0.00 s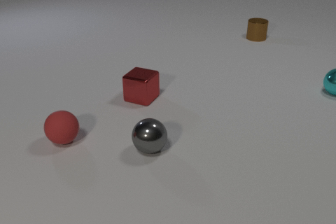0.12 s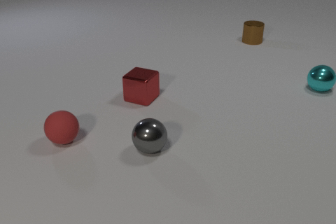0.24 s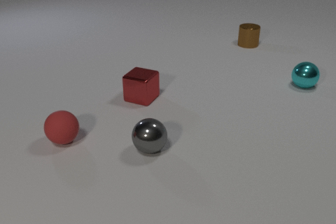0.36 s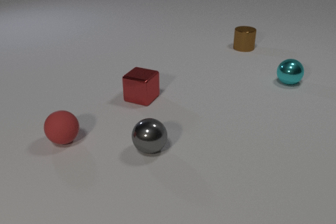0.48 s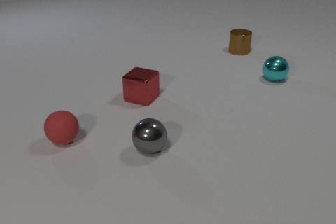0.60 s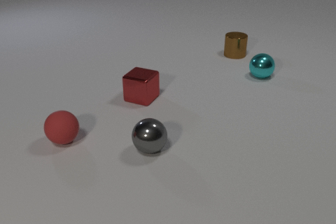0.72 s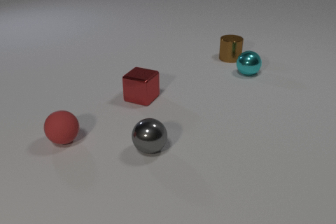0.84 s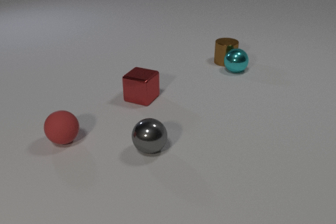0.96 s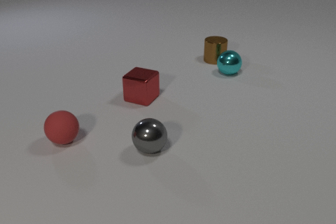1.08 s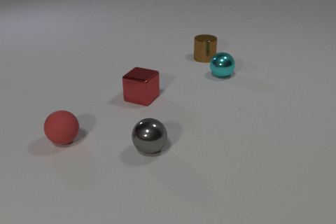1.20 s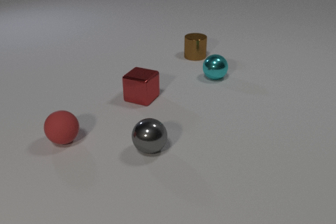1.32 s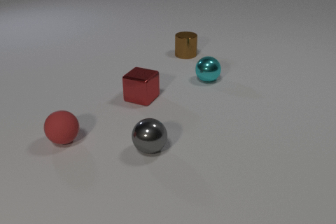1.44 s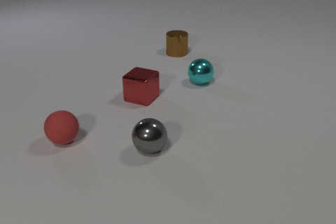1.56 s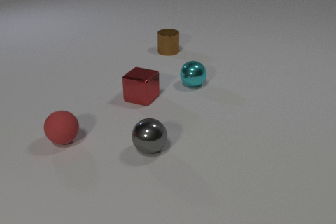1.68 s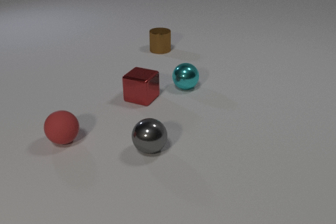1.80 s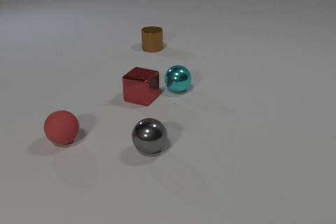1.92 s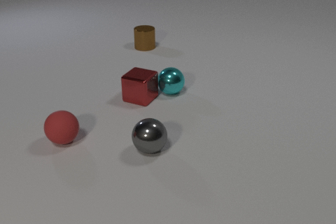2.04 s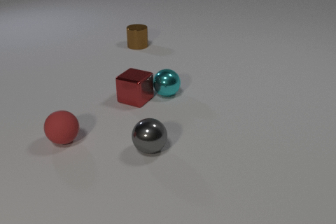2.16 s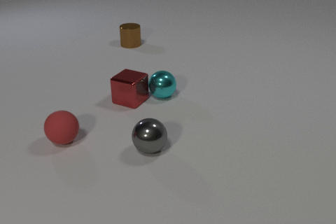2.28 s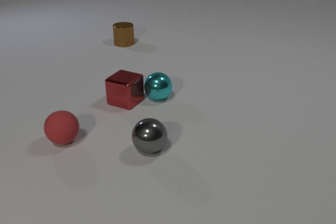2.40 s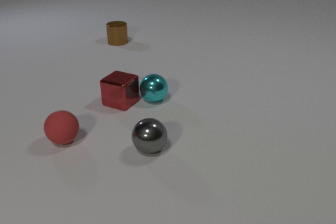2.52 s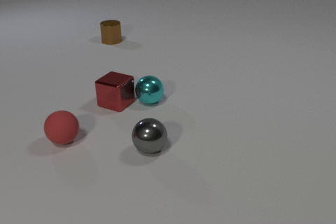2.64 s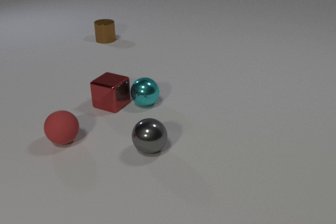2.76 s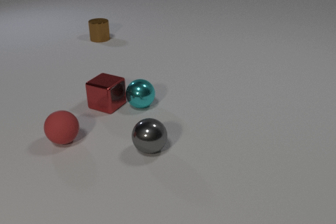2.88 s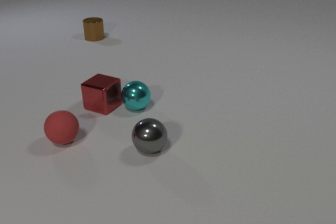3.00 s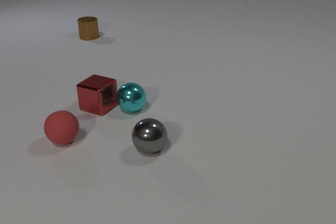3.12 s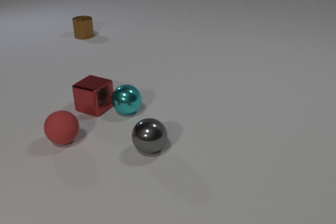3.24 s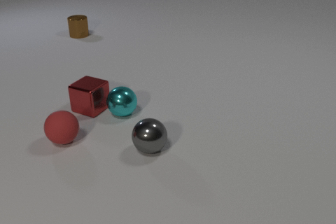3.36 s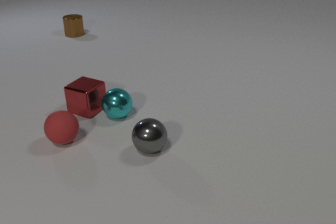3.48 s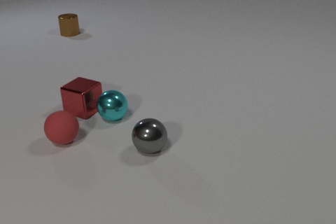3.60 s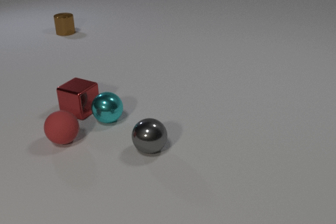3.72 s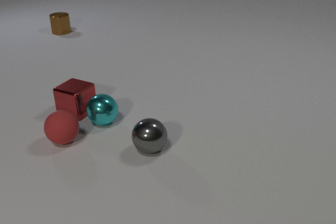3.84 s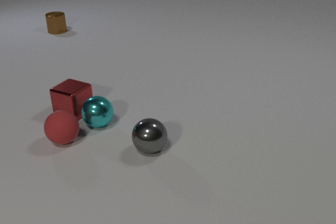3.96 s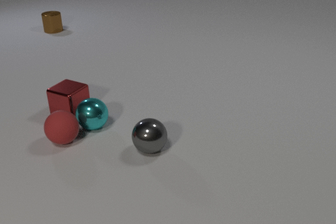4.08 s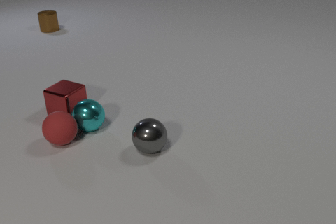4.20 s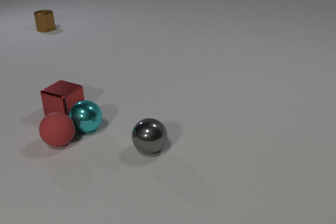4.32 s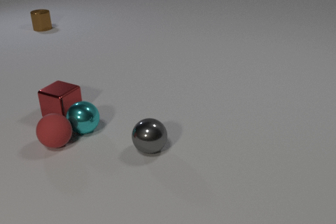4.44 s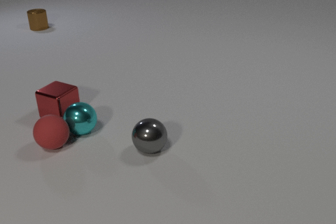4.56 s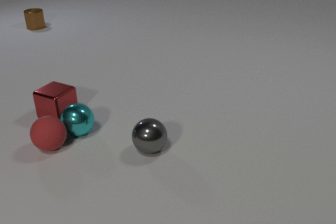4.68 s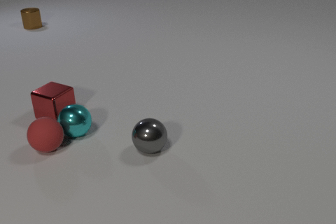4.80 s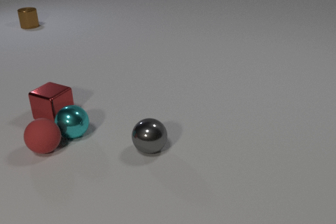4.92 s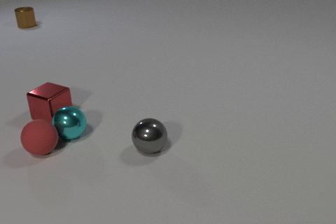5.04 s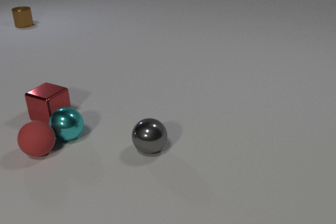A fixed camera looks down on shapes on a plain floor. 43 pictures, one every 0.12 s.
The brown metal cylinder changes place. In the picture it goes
to the left.
The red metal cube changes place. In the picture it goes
to the left.
0.00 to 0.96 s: The brown metal cylinder slides toward the camera and to the left. The cyan metal sphere rolls to the left. The brown metal cylinder and the cyan metal sphere collide.
0.96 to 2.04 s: The brown metal cylinder slides to the left and away from the camera. The cyan metal sphere rolls to the left and toward the camera. The red metal cube slides to the left. The cyan metal sphere and the red metal cube collide.
2.04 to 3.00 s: The brown metal cylinder slides to the left and away from the camera. The cyan metal sphere rolls to the left and toward the camera. The red metal cube slides to the left.
3.00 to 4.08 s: The brown metal cylinder slides to the left and away from the camera. The cyan metal sphere rolls to the left and toward the camera. The red metal cube slides to the left. The cyan metal sphere and the red rubber sphere collide.
4.08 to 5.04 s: The brown metal cylinder slides away from the camera and to the left. The cyan metal sphere rolls to the left and toward the camera. The red metal cube slides to the left. The red rubber sphere rolls to the left and toward the camera.
What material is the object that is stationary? metal.
Are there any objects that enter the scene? no.
How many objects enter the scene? 0.
